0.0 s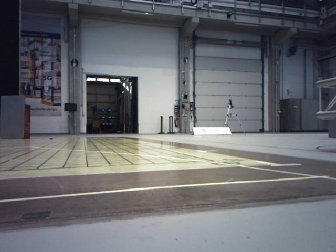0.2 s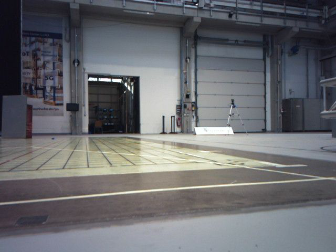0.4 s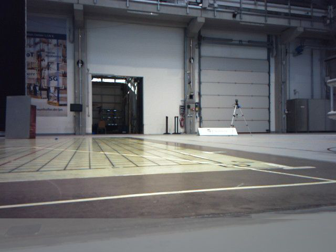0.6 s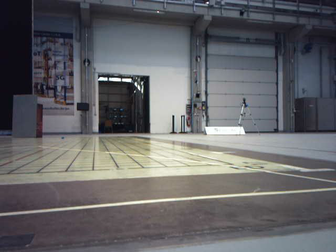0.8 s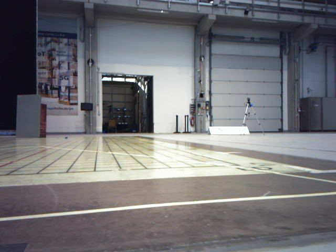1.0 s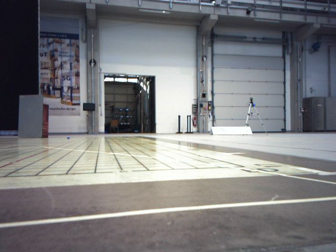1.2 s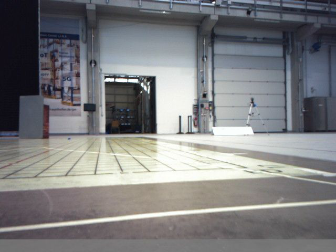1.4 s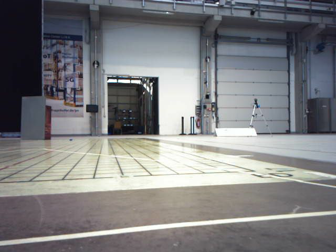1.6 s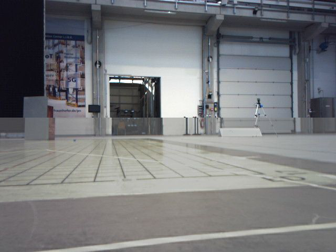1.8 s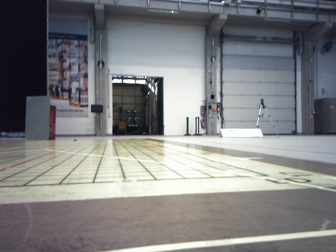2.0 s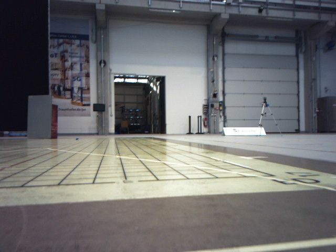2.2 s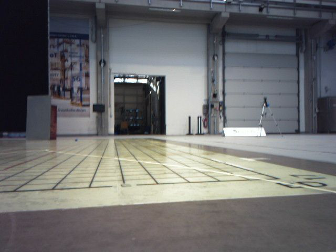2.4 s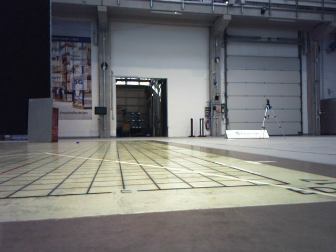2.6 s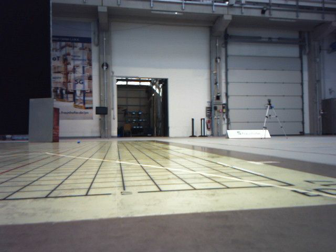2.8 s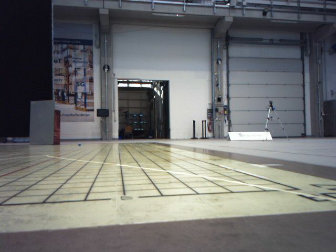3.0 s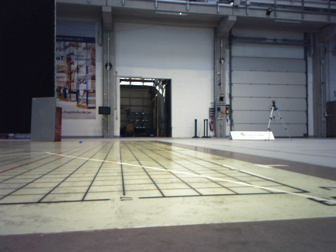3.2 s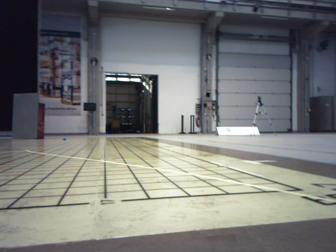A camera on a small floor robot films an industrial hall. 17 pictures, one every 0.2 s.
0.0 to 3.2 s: The camera travels forward, about 0.7 m, so what stands in front looms larger.
The film runs forward here.
